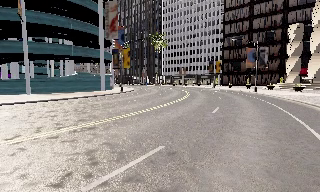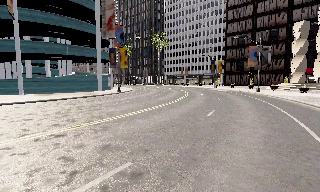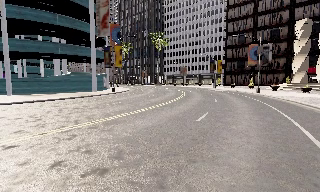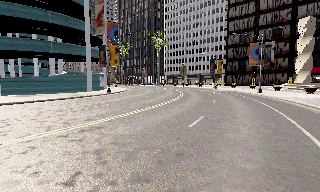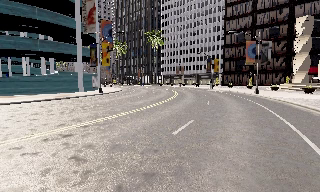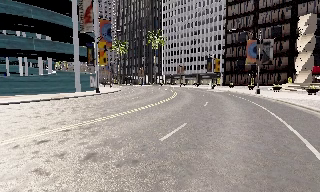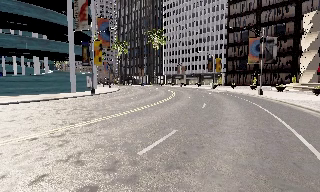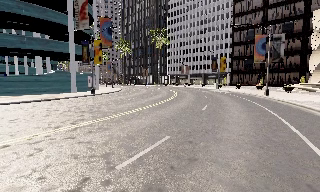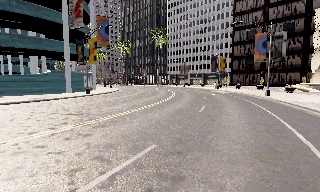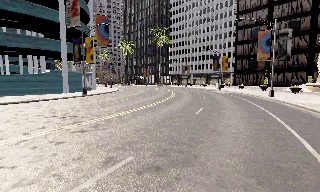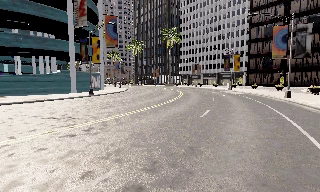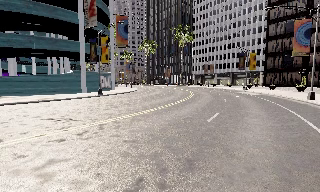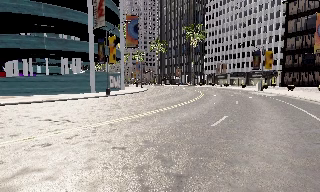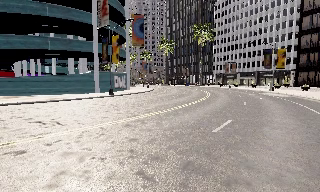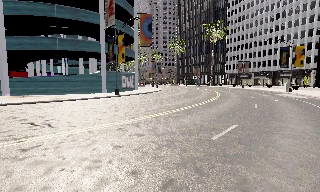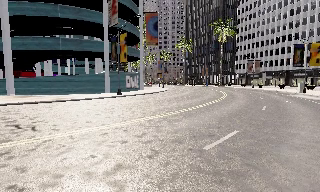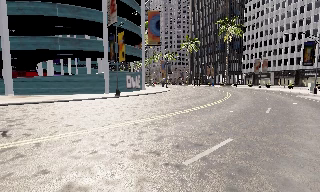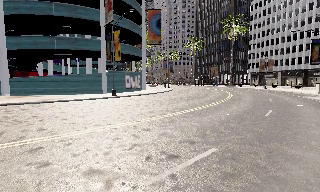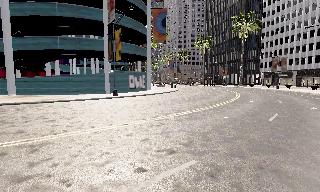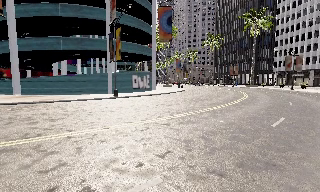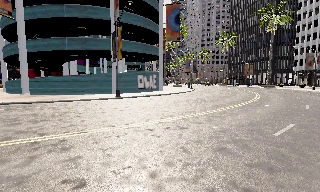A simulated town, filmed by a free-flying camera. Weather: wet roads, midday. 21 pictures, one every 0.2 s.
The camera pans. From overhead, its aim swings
counterclockwise.
0.0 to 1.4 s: The camera travels forward and to its right, about 7 m, so what stands in front looms larger.
1.4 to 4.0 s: The camera pans to its left, which is counterclockwise from overhead, by about 40 degrees. It travels to its right and forward, about 12 m.
The film runs forward here.
